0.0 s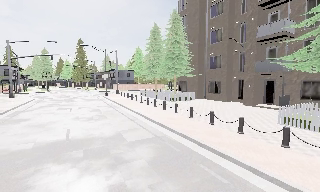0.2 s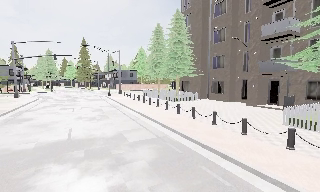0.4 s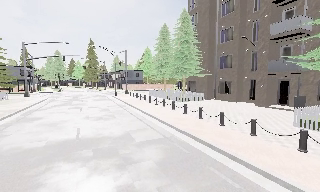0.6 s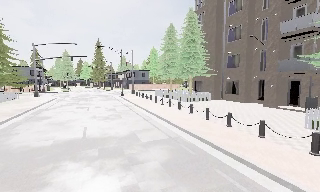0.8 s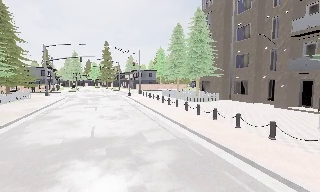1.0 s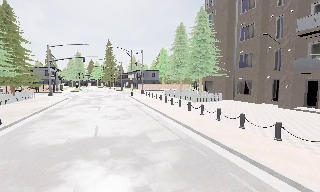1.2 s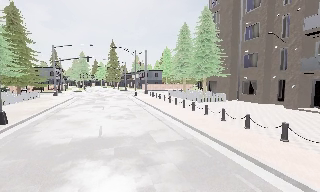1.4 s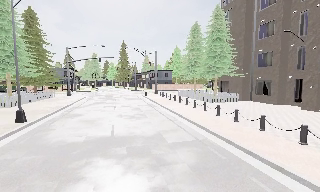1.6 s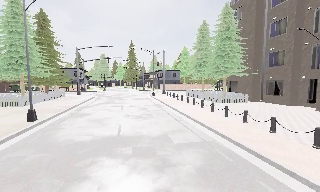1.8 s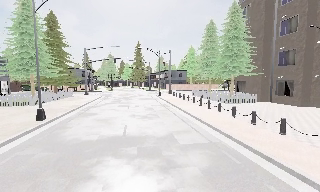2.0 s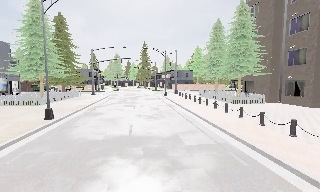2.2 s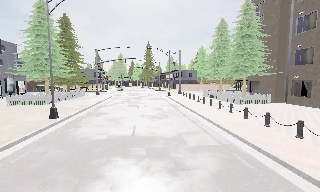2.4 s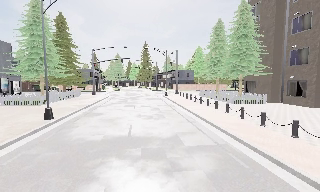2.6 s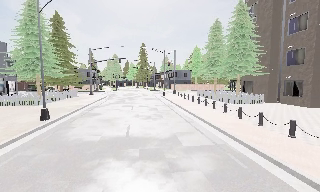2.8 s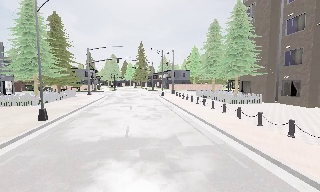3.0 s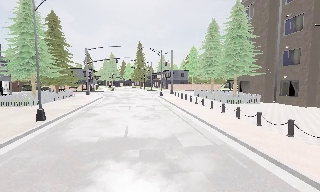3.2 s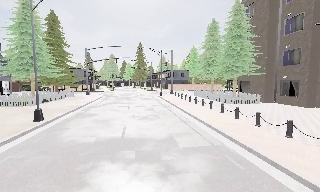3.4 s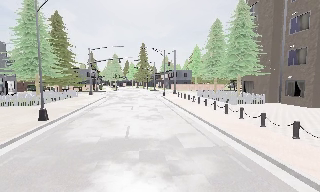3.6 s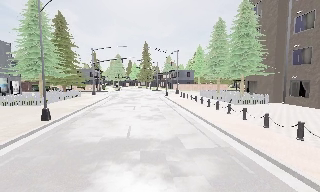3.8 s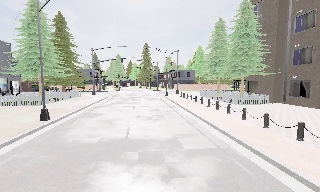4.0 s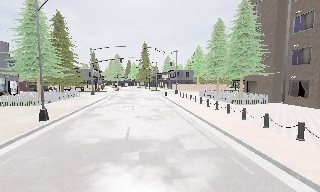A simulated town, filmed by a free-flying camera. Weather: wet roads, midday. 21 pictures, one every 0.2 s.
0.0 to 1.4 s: The camera pans to its left, which is counterclockwise from overhead, by about 15 degrees.
1.4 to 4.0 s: The camera travels forward, about 0.5 m, so what stands in front looms larger.
The film runs forward here.
